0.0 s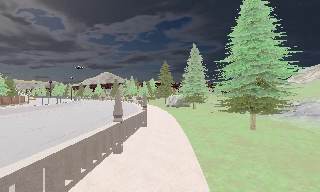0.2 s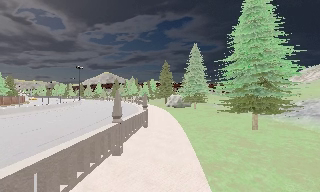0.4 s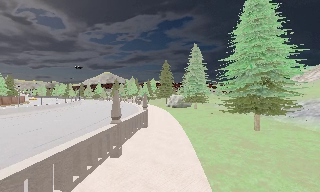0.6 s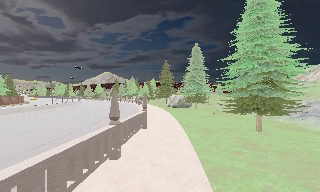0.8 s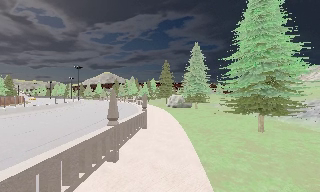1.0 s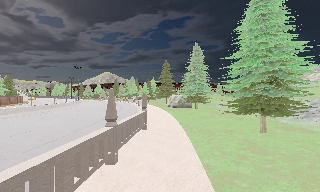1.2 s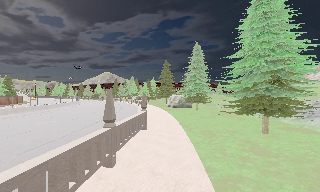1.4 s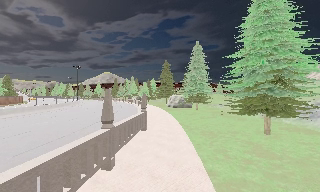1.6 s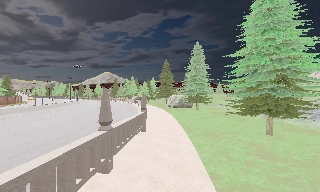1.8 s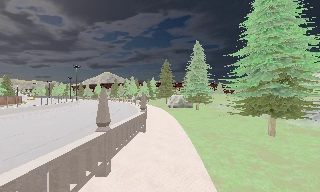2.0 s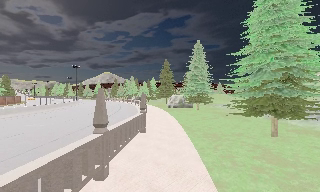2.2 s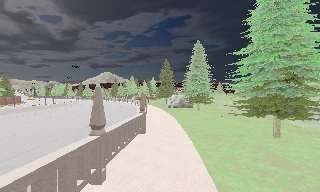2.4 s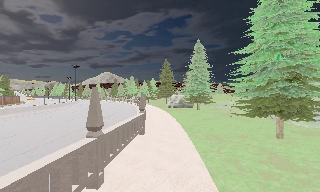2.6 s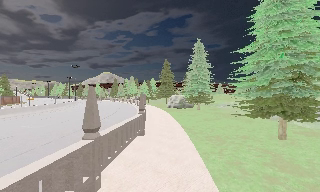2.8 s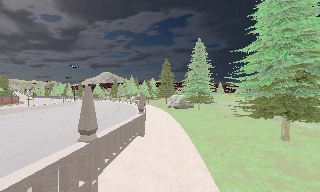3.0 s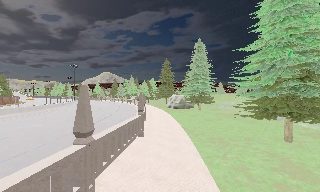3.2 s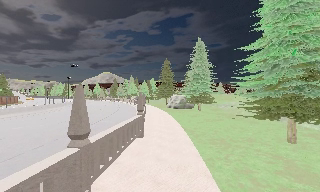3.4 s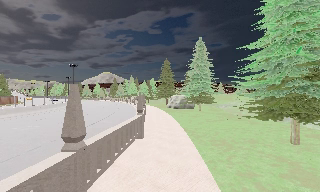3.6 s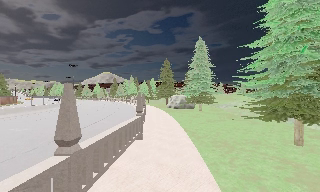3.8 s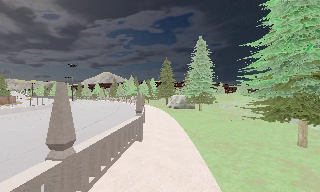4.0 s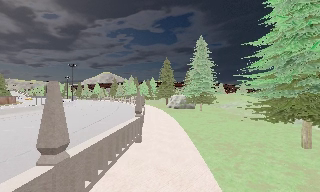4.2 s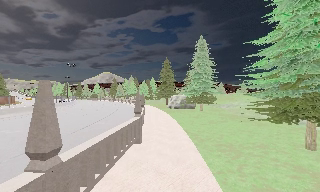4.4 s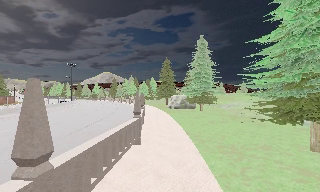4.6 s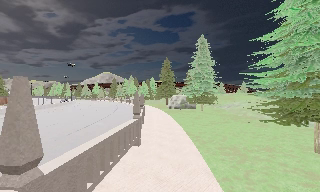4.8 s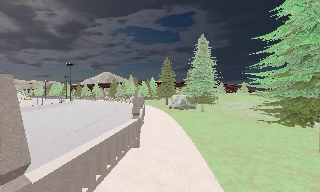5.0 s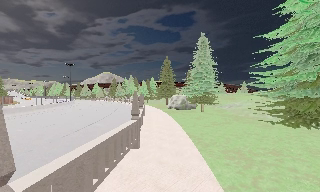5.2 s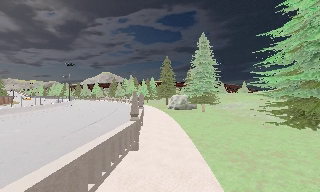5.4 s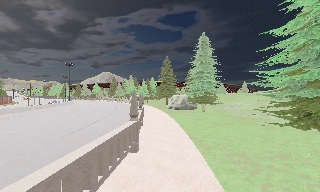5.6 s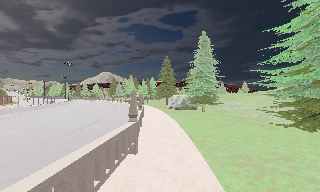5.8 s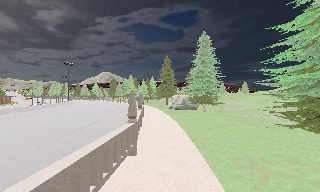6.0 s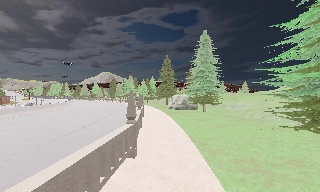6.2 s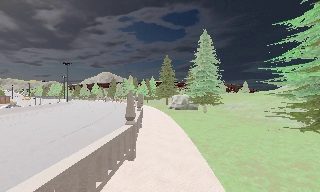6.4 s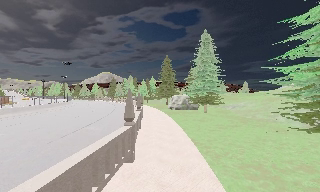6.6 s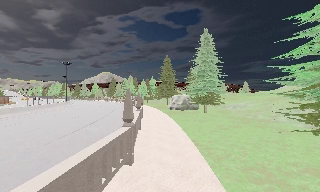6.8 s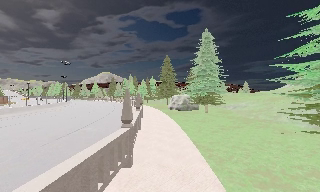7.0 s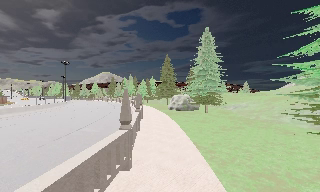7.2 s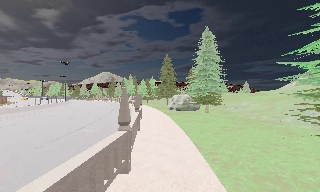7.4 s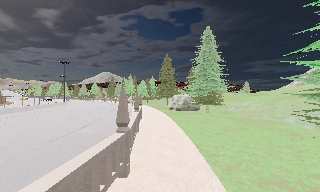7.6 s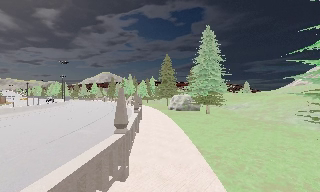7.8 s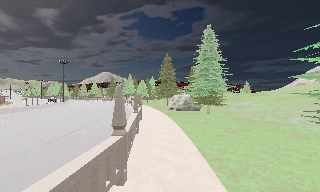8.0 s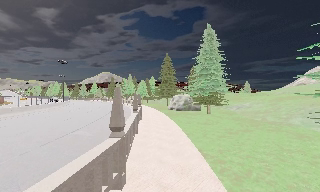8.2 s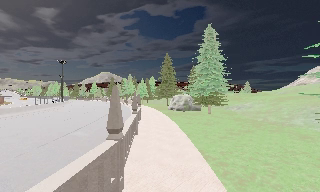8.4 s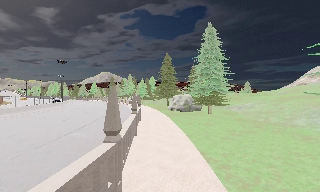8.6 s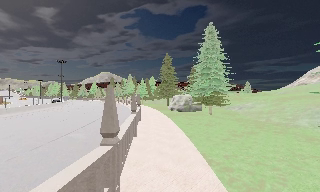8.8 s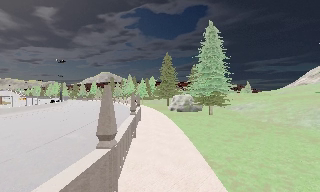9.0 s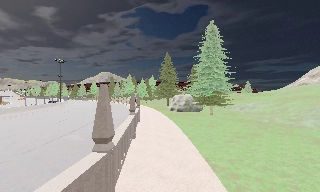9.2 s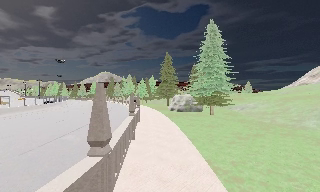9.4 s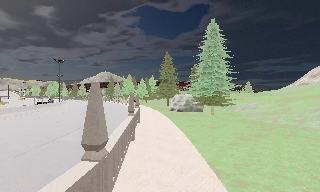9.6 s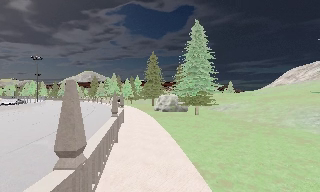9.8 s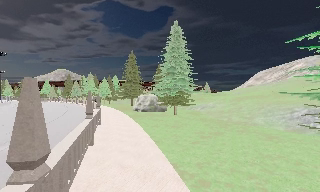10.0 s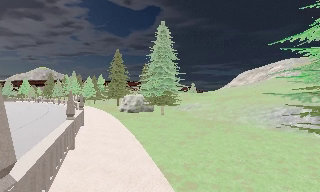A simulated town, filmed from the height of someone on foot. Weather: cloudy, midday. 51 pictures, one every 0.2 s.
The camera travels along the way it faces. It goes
forward.
0.0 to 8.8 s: The camera travels forward, about 10 m, so what stands in front looms larger.
8.8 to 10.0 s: The camera pans to its right, which is clockwise from overhead, by about 15 degrees. It travels forward, about 1.5 m, so what stands in front looms larger.
The film runs forward here.
